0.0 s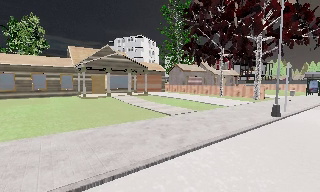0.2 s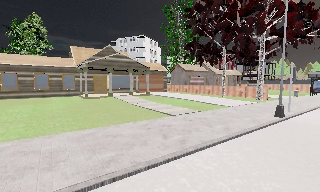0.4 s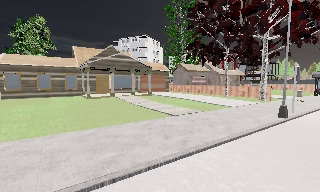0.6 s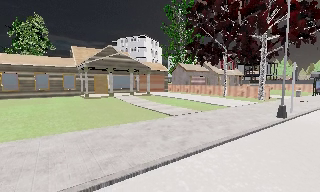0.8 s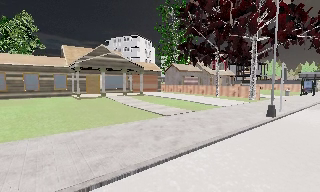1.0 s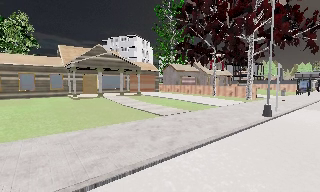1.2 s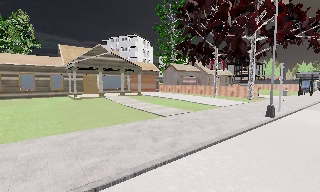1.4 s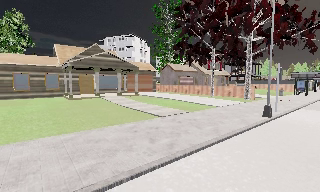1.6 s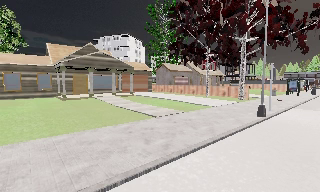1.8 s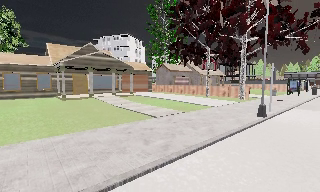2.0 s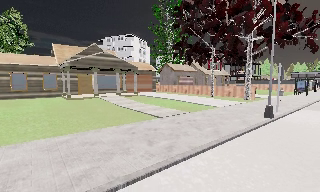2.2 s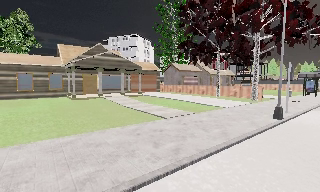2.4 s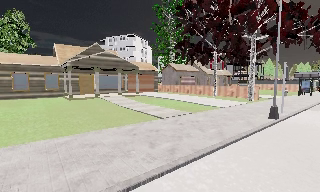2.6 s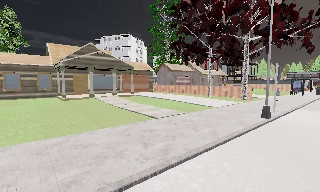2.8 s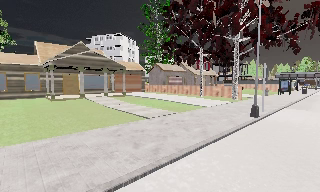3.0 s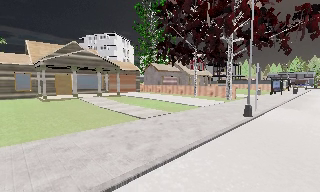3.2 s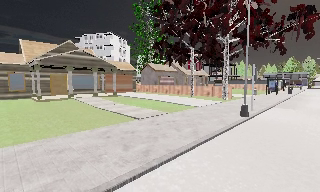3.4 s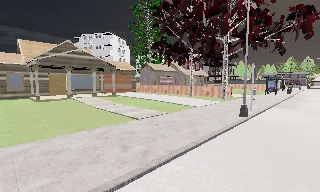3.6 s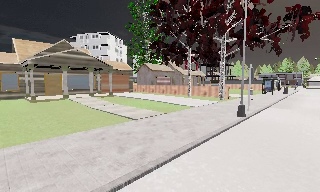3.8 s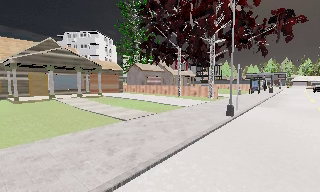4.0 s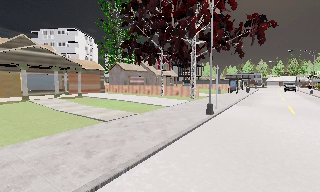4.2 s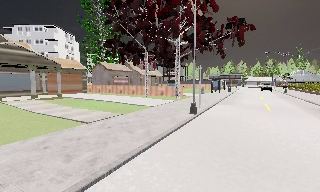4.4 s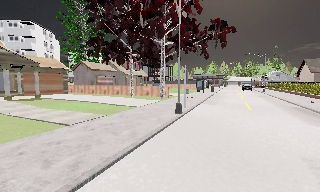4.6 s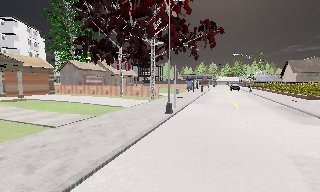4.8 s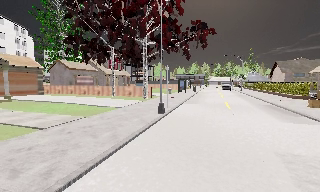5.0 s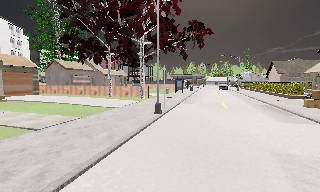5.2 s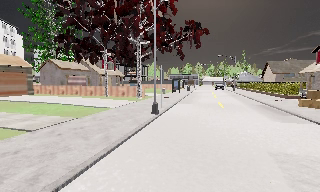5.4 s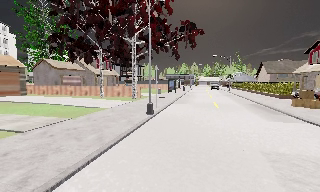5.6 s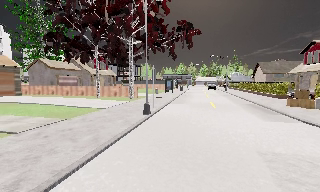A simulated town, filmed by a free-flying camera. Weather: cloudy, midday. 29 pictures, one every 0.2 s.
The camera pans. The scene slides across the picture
to the left.
The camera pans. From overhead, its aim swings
clockwise.
0.0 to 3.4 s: The camera travels forward, about 1 m, so what stands in front looms larger.
3.4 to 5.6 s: The camera swings to its right by about 30 degrees, and the scene slides to the left.
The film runs backward here.
